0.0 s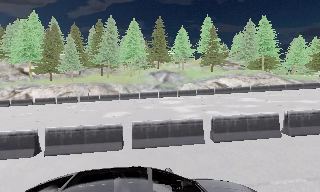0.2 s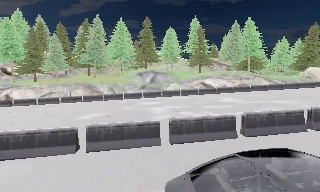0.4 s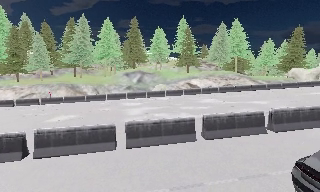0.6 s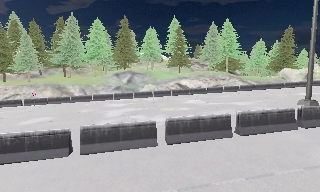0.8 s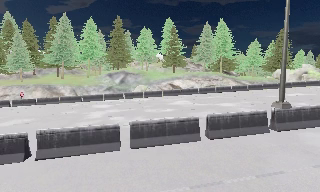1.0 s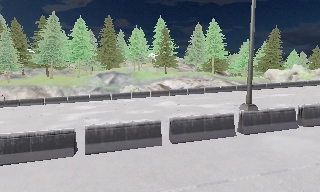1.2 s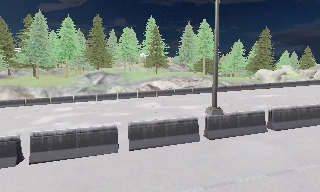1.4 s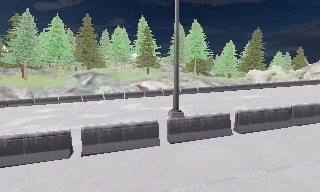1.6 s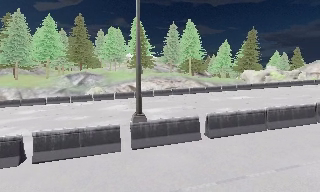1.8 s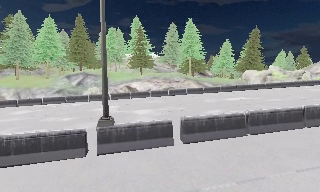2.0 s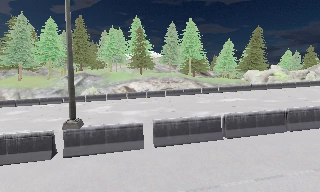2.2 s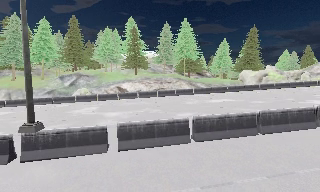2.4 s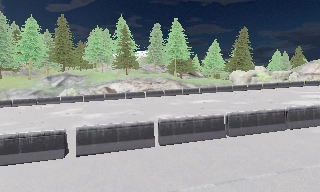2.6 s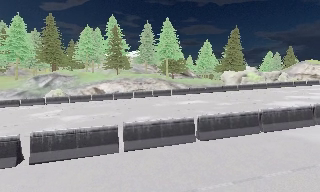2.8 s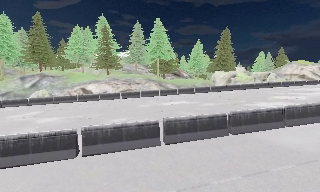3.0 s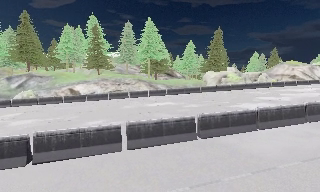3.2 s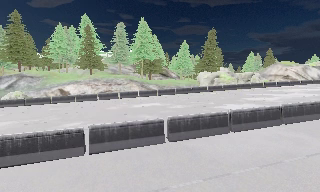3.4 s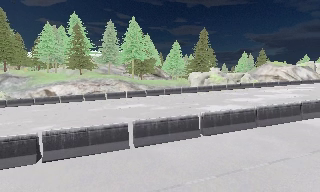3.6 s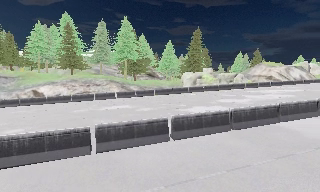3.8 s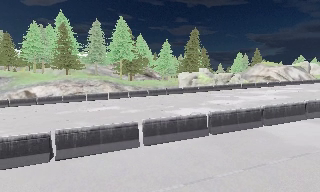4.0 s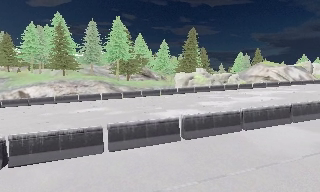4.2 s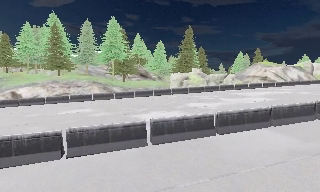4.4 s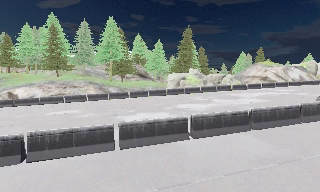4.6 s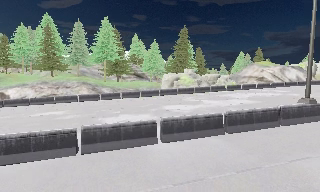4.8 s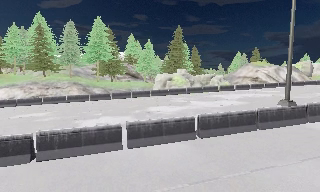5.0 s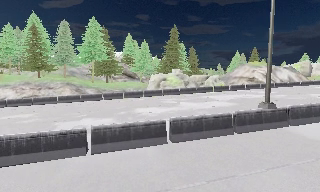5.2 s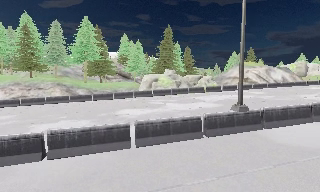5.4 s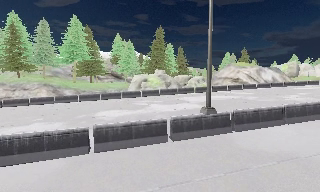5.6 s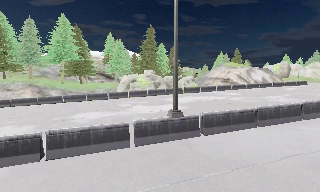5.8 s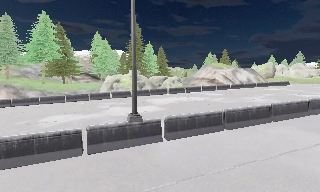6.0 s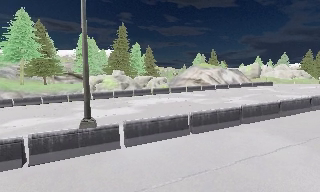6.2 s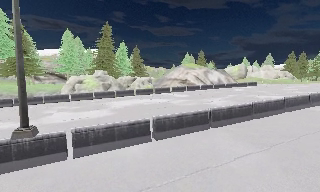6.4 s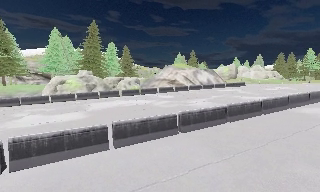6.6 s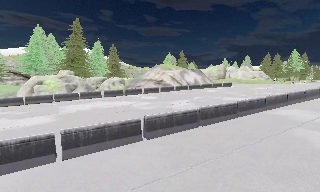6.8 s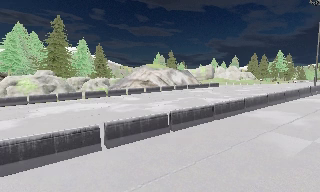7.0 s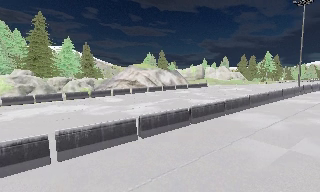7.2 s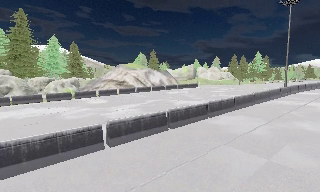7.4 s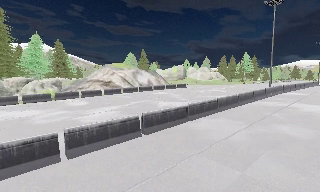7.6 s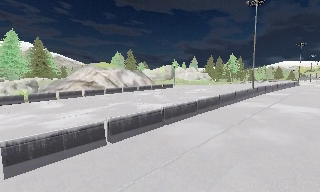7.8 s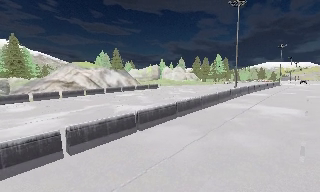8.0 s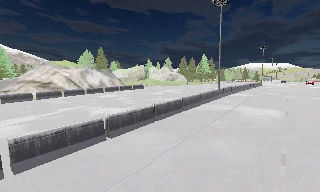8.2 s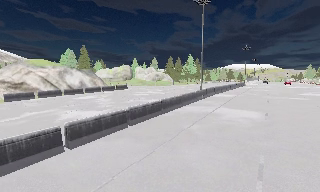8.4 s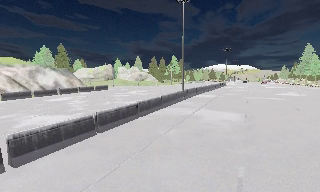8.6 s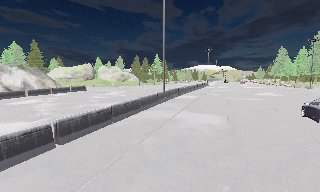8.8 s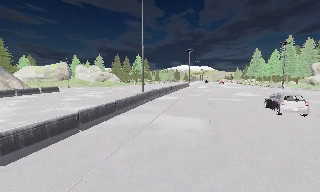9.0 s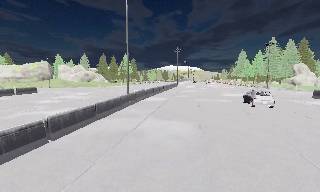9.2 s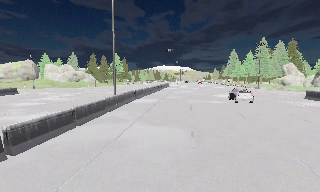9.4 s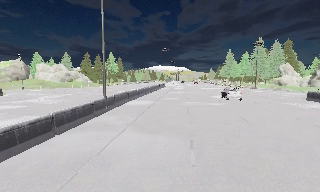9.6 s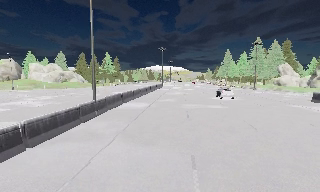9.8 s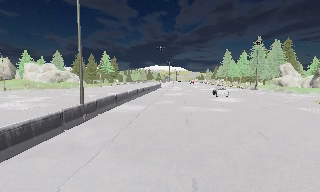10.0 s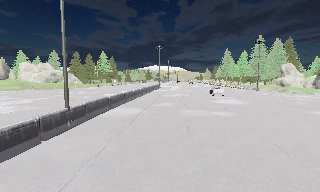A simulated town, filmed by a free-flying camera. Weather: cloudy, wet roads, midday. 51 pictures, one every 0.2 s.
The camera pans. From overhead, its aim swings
clockwise.
The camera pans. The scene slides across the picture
to the left.
0.0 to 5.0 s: The camera travels to its right, about 40 m, so close, fixed things drift to the left.
5.0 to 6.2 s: The camera swings to its right by about 10 degrees, and the scene slides to the left. It travels to its right, about 10 m, so close, fixed things drift to the left.
6.2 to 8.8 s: The camera pans to its right, which is clockwise from overhead, by about 50 degrees. It travels to its right and forward, about 16 m, so close, fixed things drift to the left.
8.8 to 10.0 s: The camera travels forward, about 7 m, so what stands in front looms larger.
The film runs forward here.
